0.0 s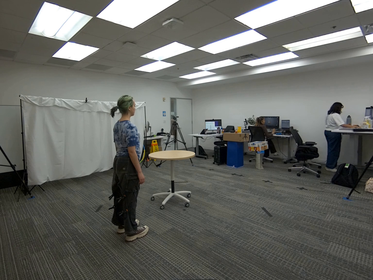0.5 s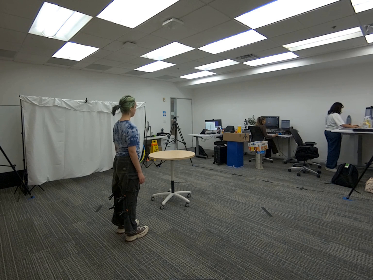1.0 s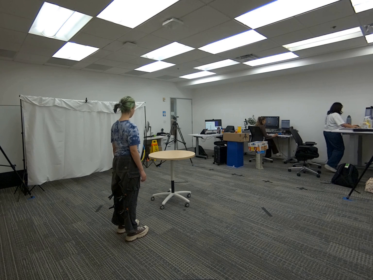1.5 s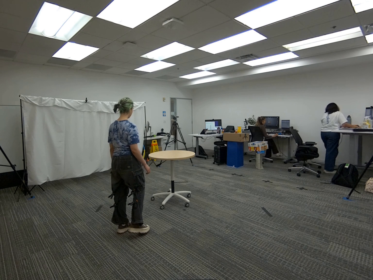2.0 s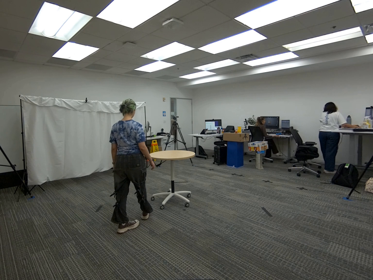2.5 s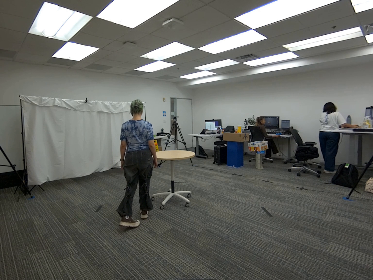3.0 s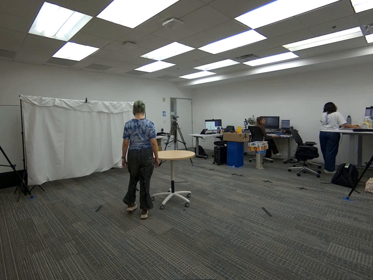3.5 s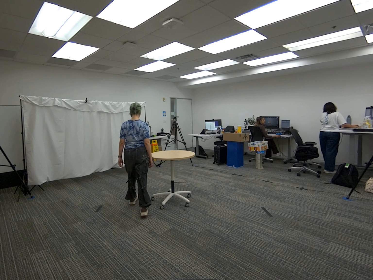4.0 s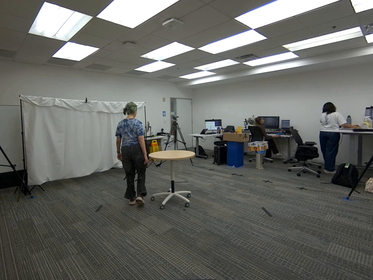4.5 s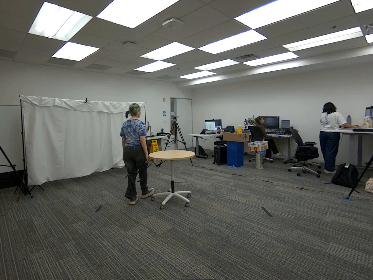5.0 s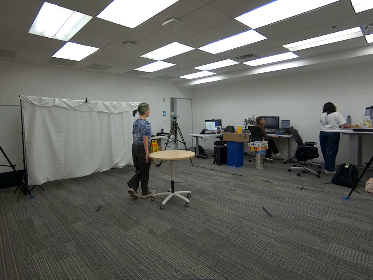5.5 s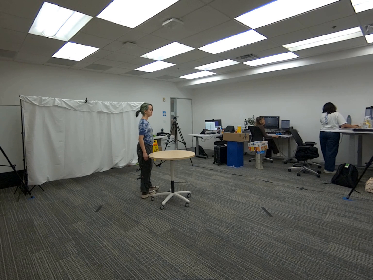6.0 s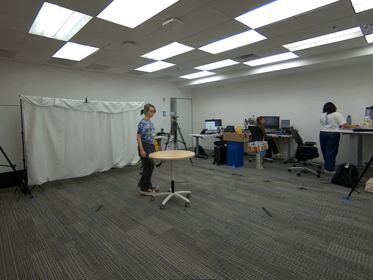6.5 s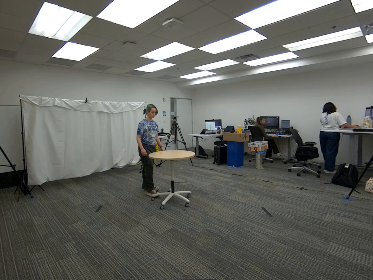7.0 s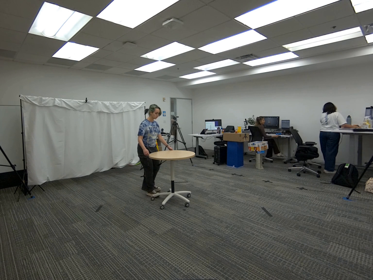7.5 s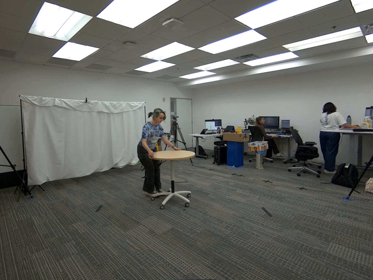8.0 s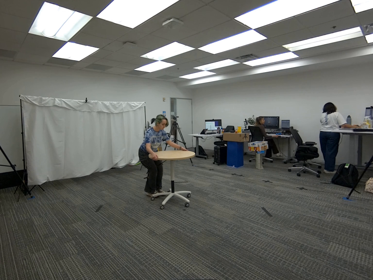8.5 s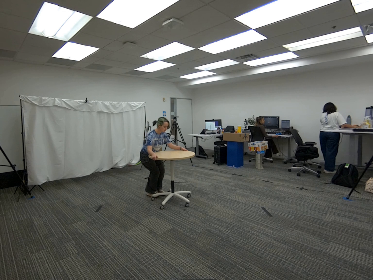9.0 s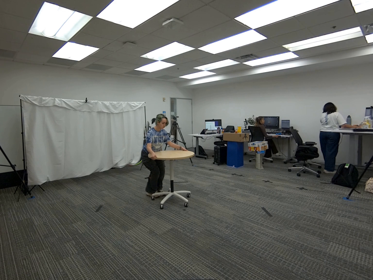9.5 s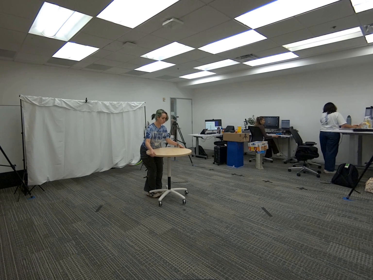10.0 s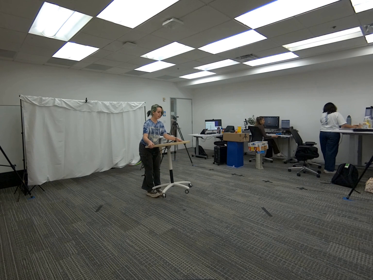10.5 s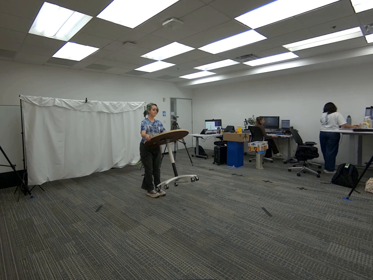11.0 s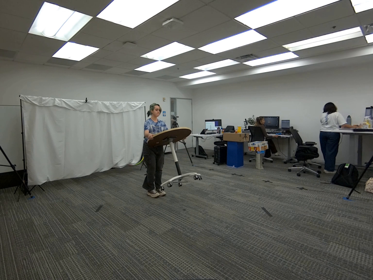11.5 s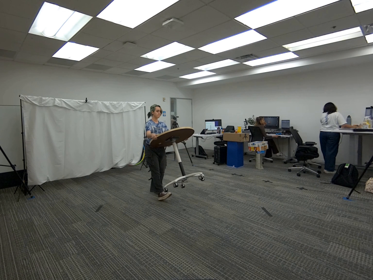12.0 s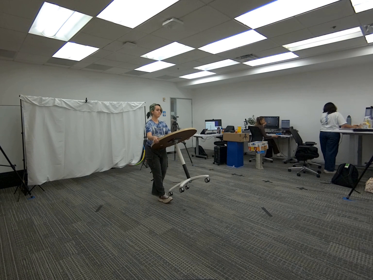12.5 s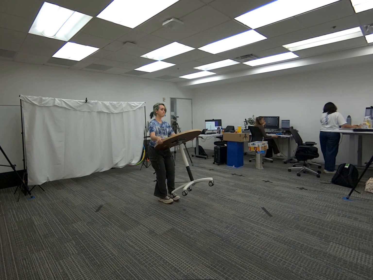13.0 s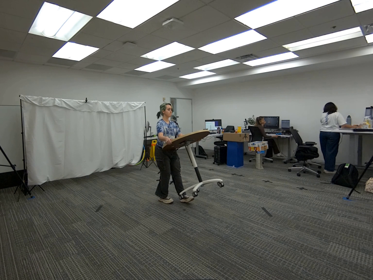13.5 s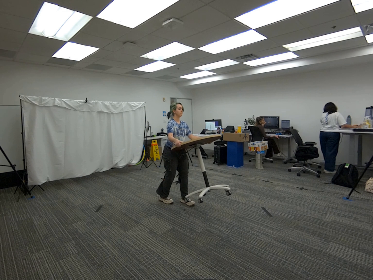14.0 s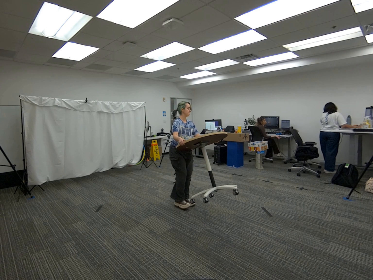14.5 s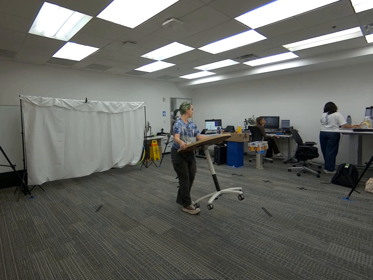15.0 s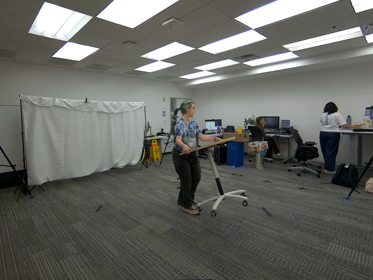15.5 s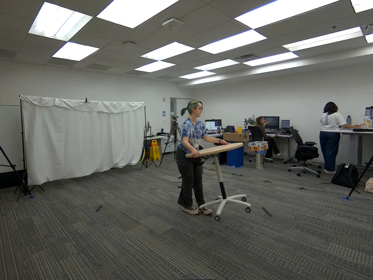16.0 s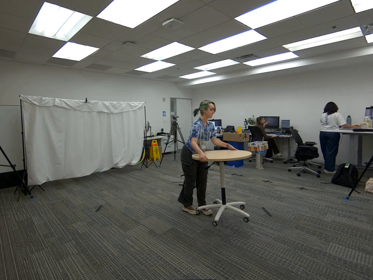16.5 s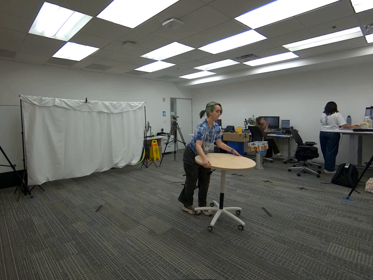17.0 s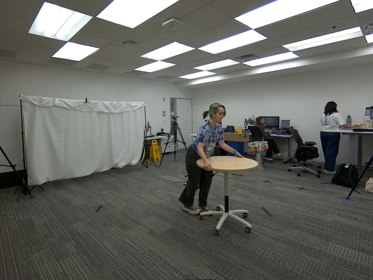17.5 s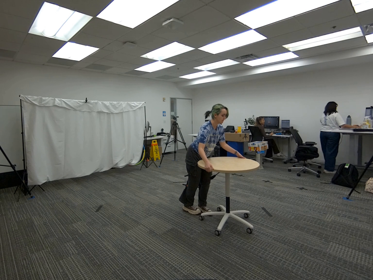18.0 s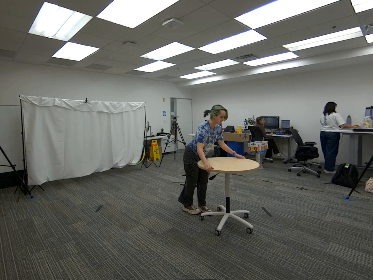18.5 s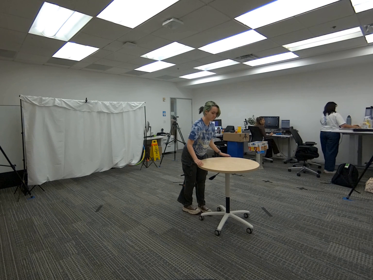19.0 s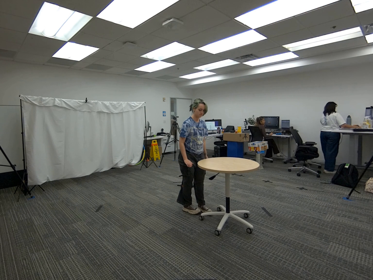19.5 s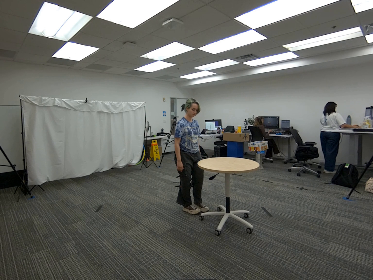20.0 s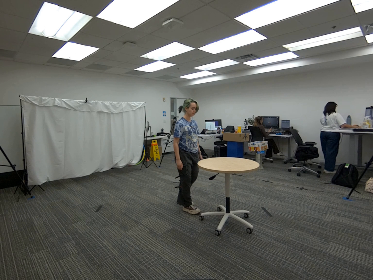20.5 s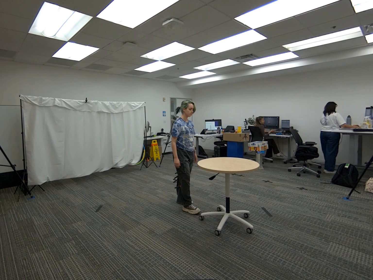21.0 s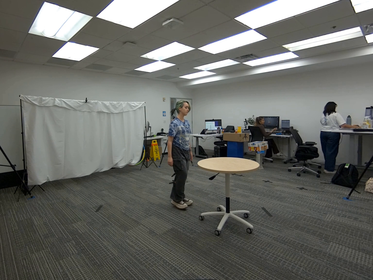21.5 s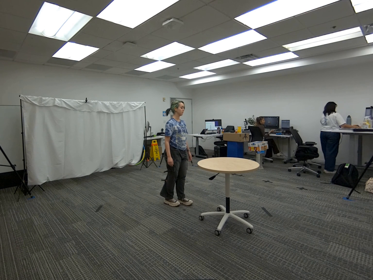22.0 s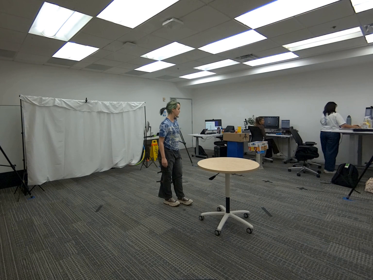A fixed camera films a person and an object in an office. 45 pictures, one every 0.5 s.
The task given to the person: Walk to the round table, use both hands to pick up the table, hold it and walk to the other side, and place the table back on the ground.
